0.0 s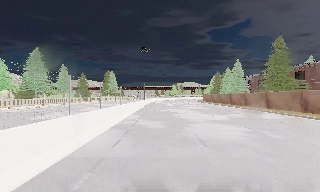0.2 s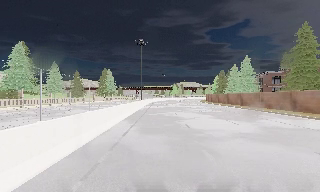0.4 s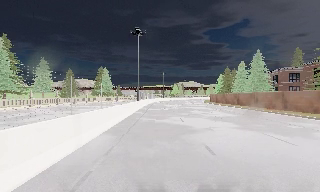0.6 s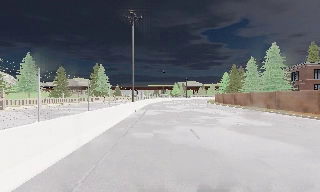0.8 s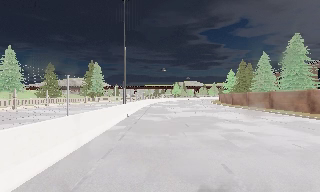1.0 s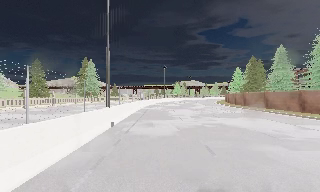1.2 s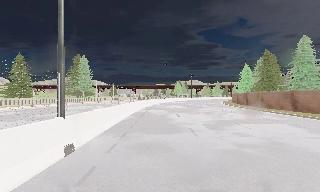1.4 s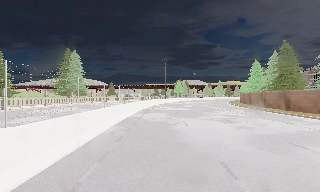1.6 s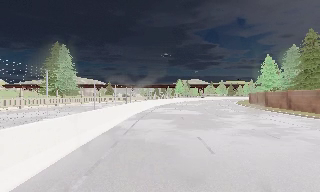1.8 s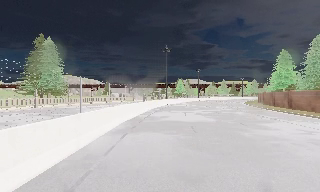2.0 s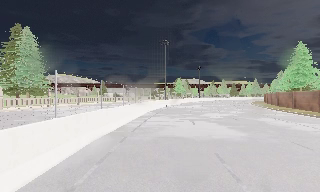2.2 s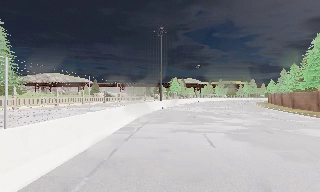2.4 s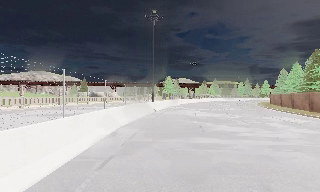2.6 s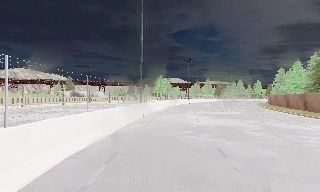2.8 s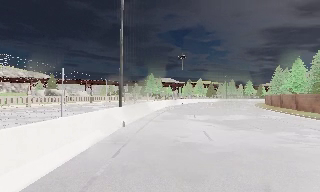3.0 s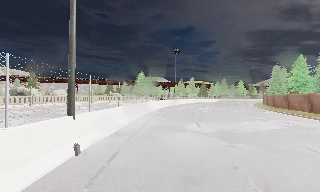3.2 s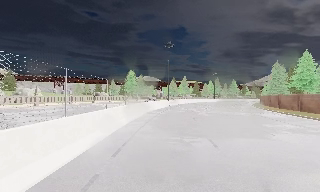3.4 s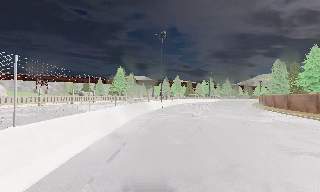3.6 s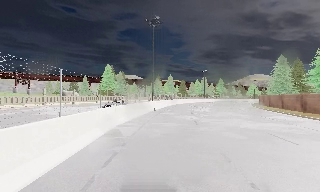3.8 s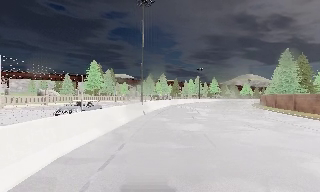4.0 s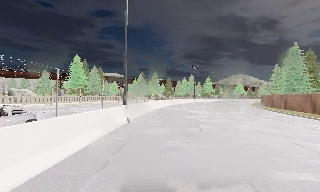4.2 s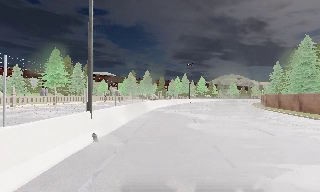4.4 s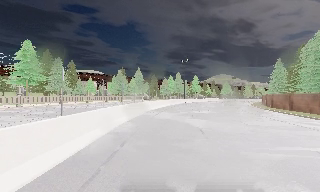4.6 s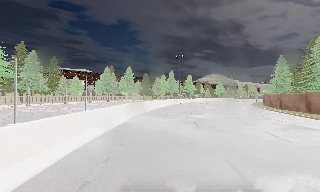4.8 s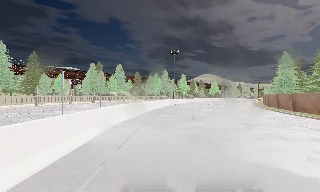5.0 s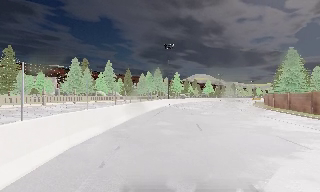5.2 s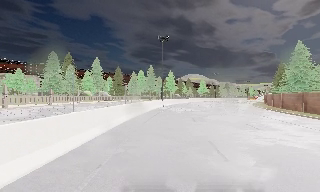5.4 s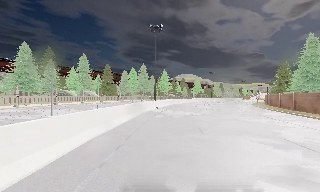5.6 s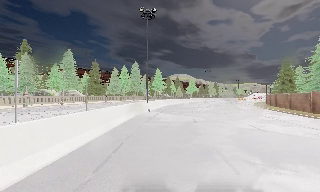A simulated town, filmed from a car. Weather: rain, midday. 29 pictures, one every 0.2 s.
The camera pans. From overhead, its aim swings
clockwise.
The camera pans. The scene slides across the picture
to the left.
0.0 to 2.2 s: The camera travels forward, about 50 m, so what stands in front looms larger.
2.2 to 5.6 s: The camera swings to its right by about 45 degrees, and the scene slides to the left. It travels forward, about 75 m.
The film runs forward here.
